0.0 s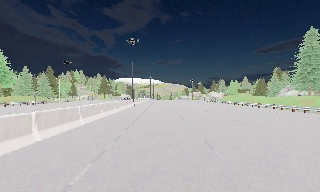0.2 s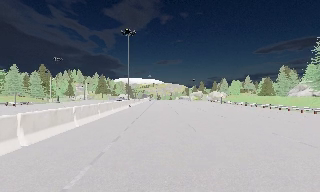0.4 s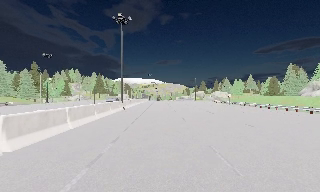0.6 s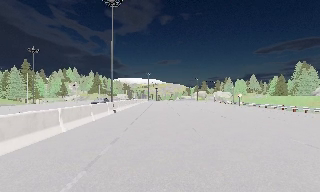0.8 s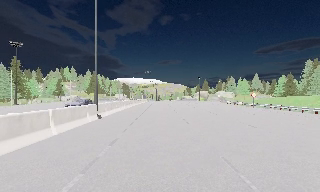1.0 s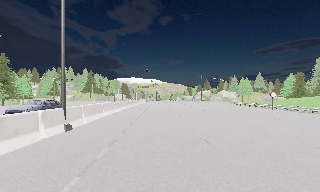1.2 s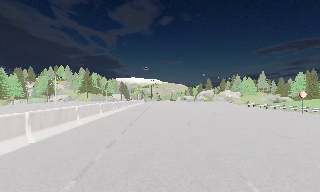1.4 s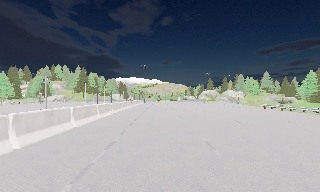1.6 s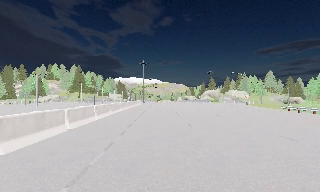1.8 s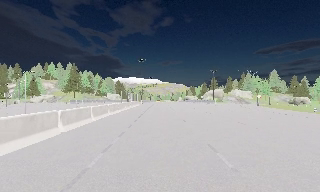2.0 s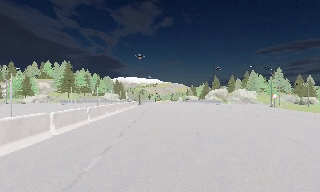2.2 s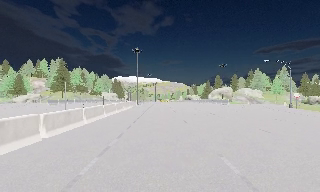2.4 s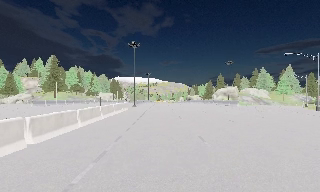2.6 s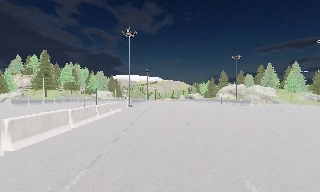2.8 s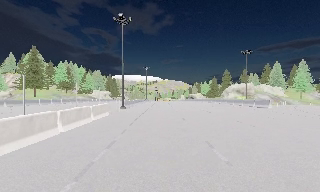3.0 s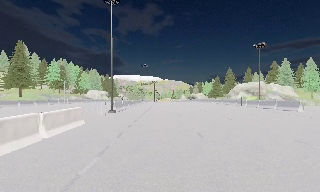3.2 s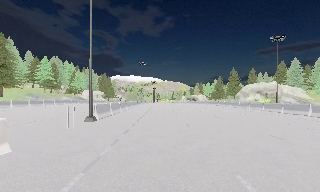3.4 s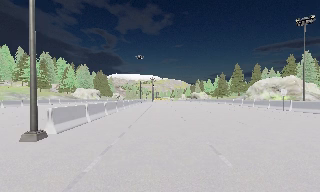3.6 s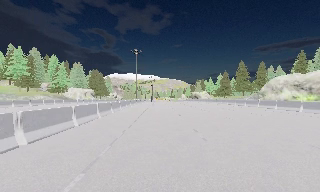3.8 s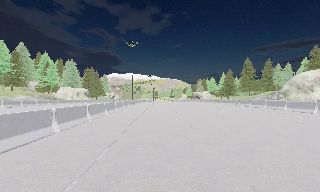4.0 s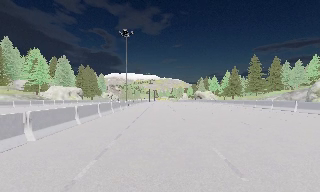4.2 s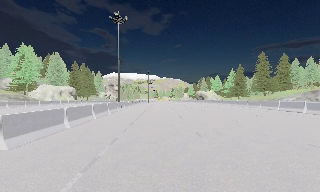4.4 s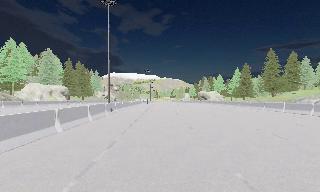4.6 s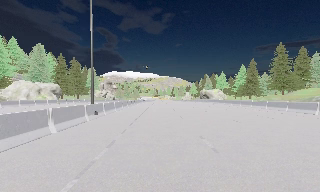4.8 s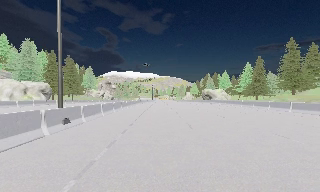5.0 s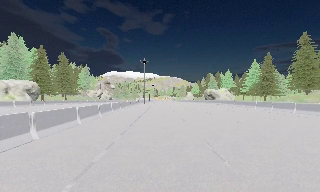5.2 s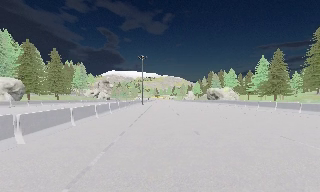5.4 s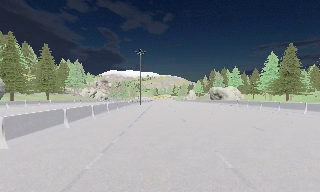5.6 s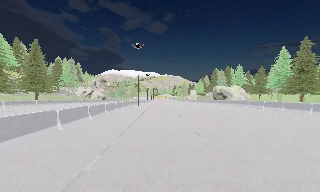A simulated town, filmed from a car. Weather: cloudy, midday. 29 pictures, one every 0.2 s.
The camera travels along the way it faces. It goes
forward.
0.0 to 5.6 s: The camera travels forward, about 120 m, so what stands in front looms larger.
The film runs forward here.
